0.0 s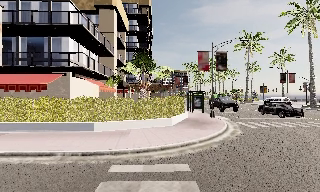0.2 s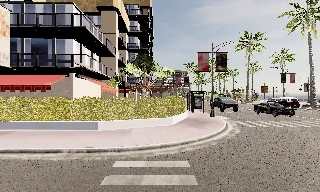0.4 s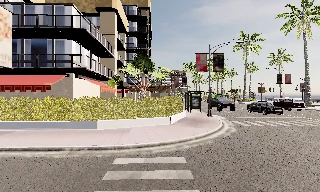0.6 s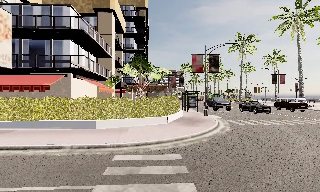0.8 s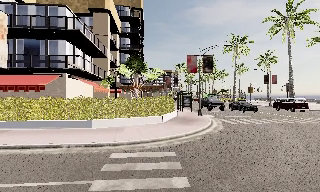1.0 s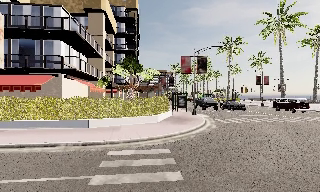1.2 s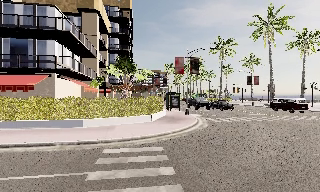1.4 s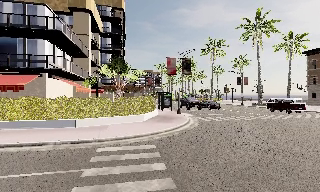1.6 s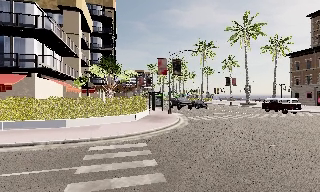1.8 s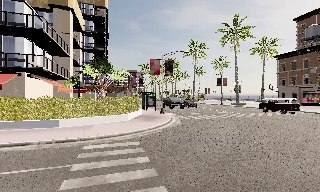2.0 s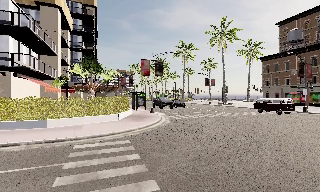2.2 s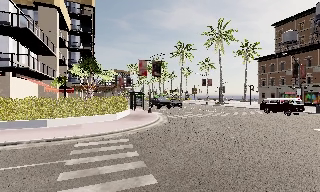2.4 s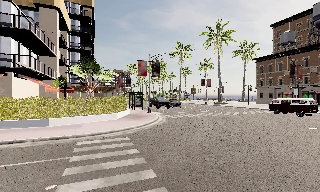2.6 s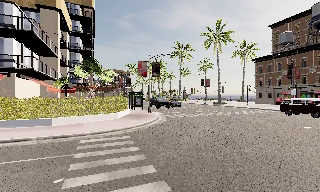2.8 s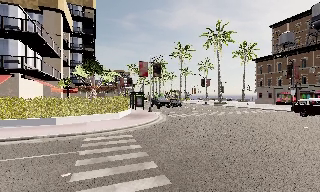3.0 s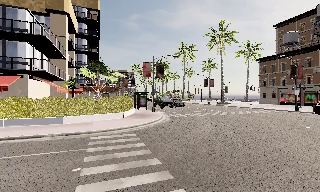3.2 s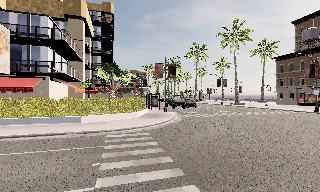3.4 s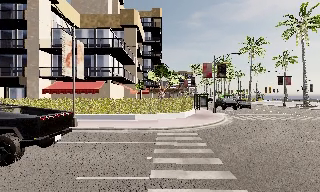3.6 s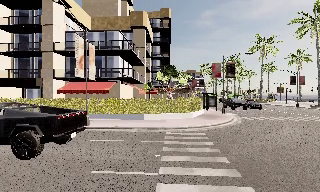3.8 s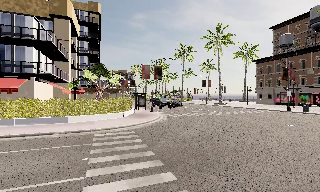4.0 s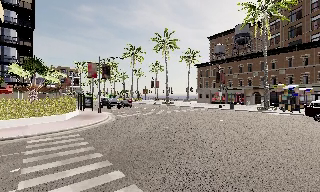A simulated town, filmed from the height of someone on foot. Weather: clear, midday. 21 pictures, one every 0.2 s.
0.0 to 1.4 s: The camera travels backward, about 2 m, so what stands in front gets smaller.
1.4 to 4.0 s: The scene slides to the left, as the camera pans about 25 degrees to its right. It travels backward, about 4 m, so what stands in front gets smaller.
The film runs backward here.
